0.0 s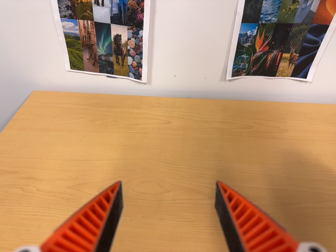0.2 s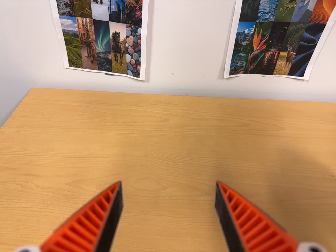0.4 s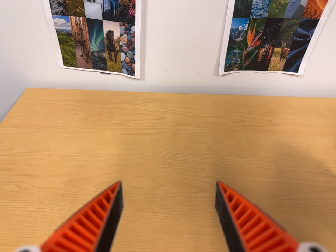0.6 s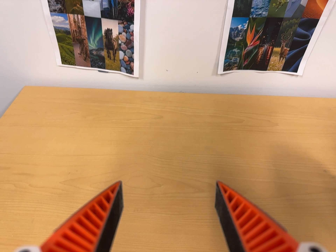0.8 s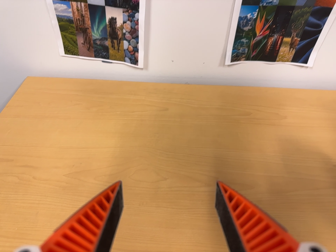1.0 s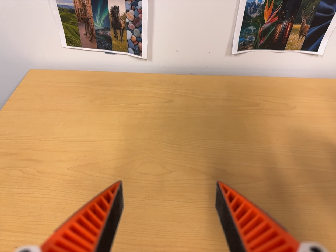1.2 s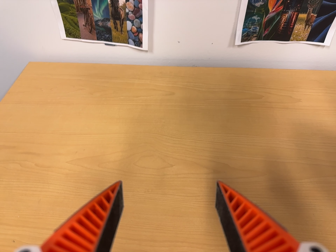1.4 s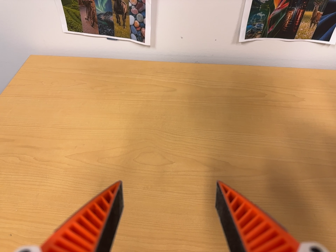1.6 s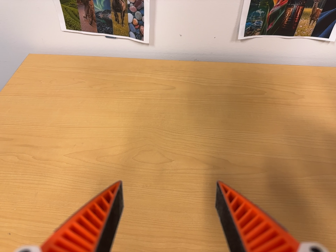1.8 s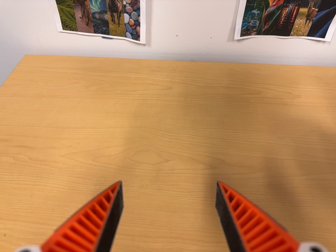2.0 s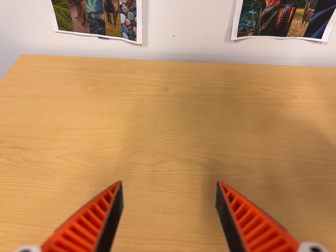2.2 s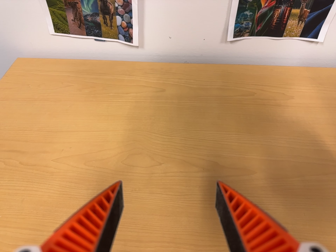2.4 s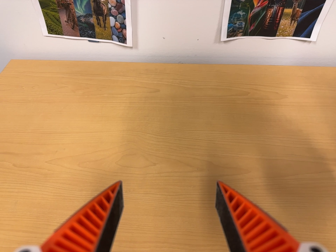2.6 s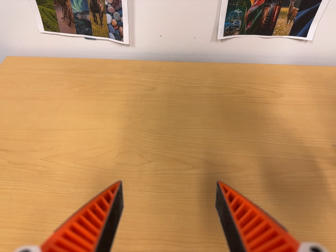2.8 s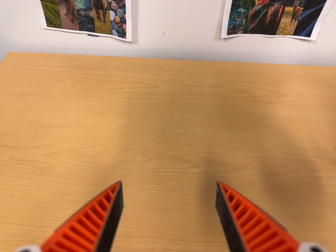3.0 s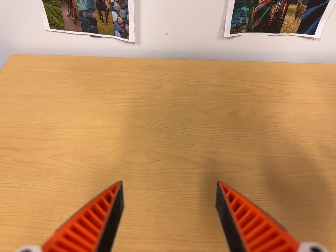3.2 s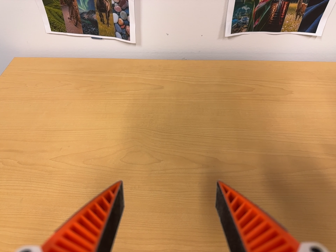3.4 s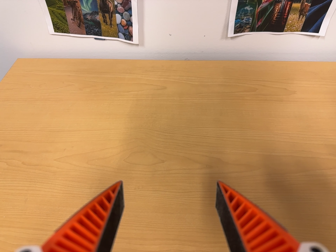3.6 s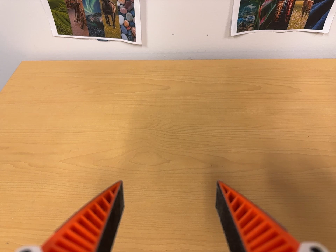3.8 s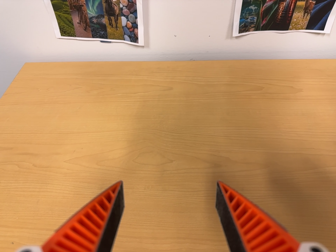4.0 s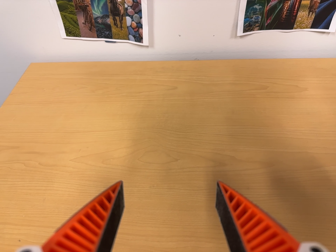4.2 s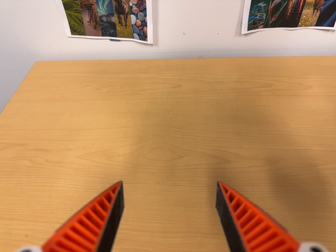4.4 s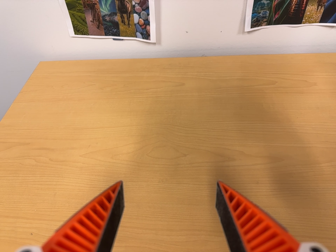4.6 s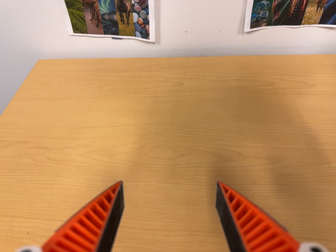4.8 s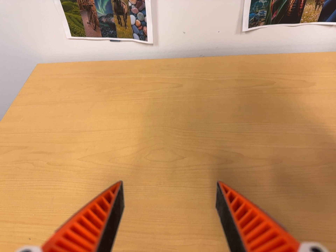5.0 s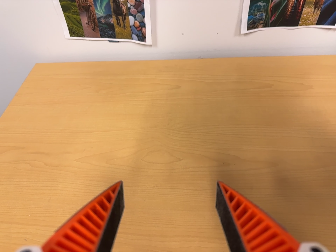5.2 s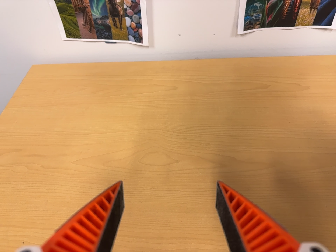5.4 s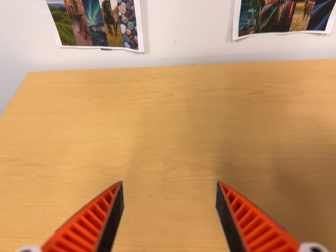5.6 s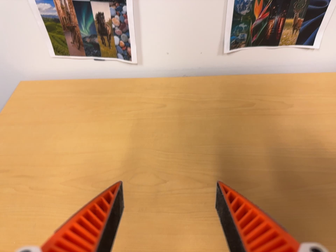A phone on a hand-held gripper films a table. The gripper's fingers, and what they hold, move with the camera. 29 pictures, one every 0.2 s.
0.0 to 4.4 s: The camera shifts only a little, or ends up much as it began.
4.4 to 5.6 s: The camera travels toward the top of its view, about 5 cm, so close, fixed things drift downward.
The film runs backward here.
